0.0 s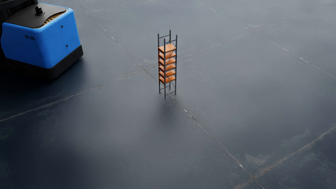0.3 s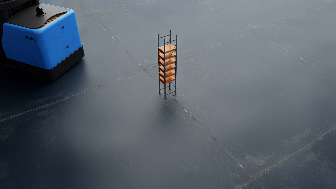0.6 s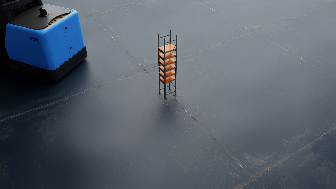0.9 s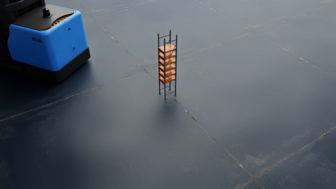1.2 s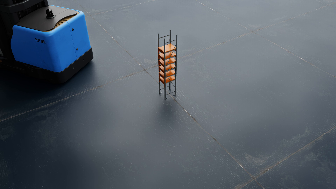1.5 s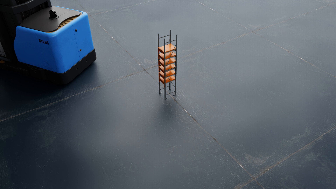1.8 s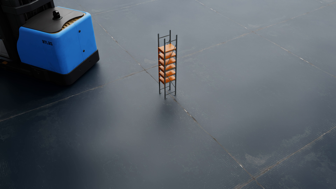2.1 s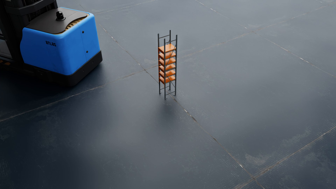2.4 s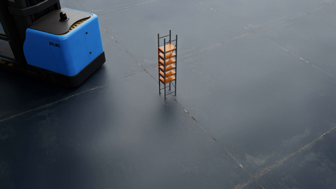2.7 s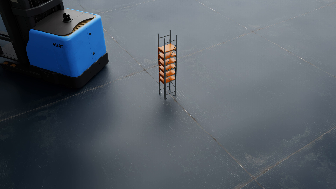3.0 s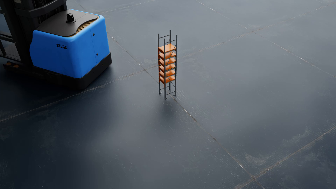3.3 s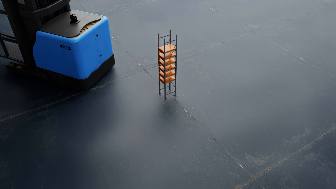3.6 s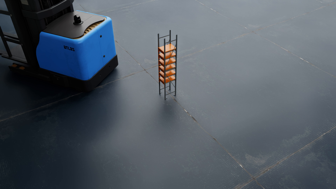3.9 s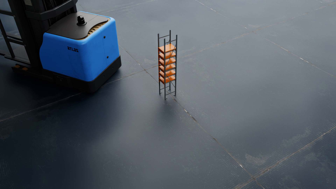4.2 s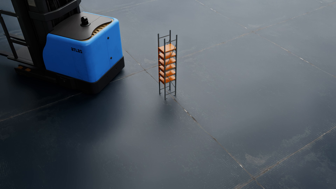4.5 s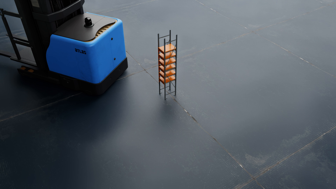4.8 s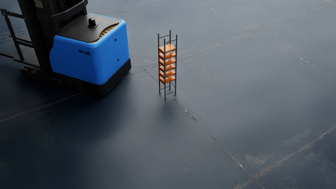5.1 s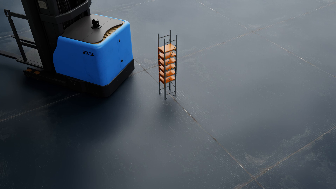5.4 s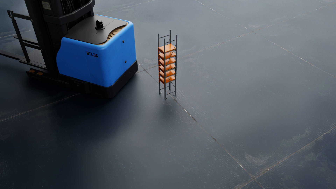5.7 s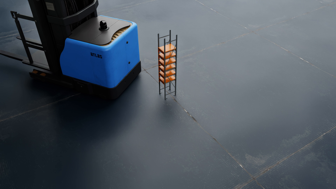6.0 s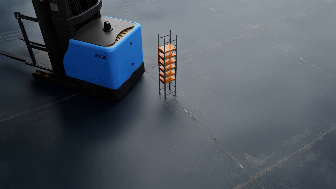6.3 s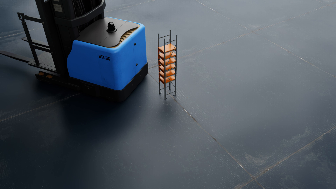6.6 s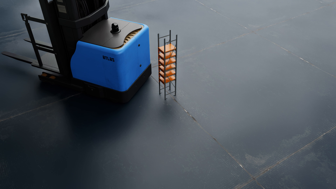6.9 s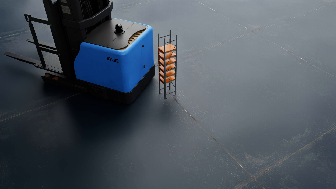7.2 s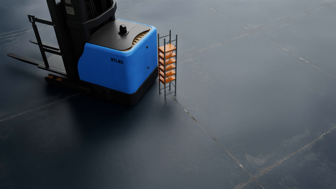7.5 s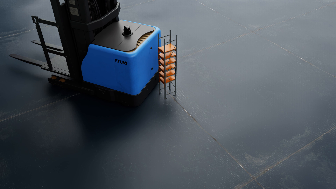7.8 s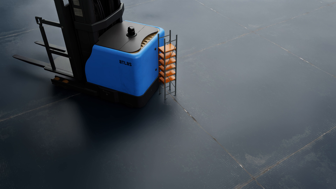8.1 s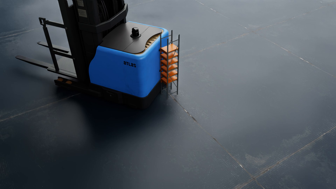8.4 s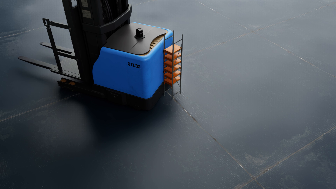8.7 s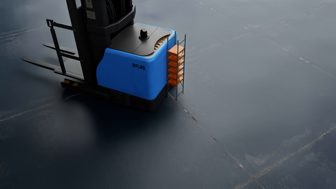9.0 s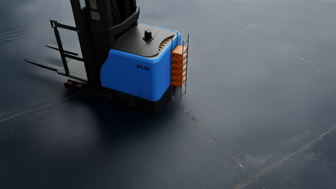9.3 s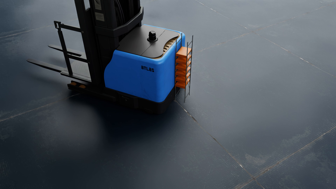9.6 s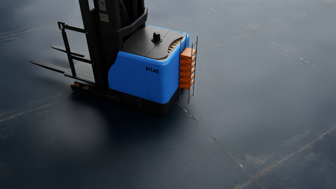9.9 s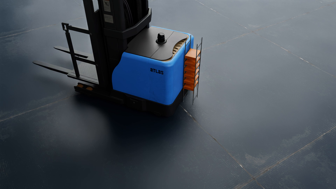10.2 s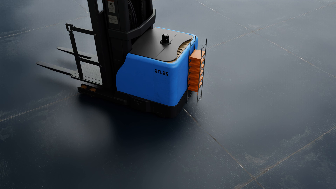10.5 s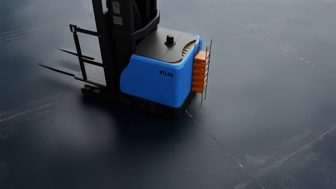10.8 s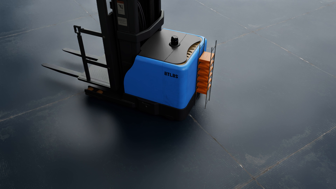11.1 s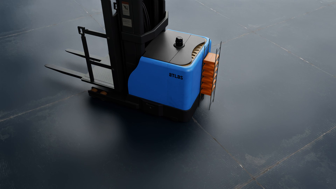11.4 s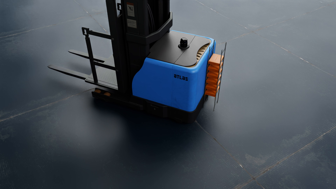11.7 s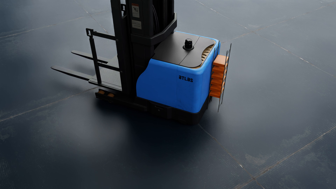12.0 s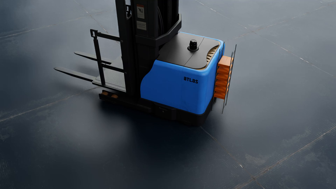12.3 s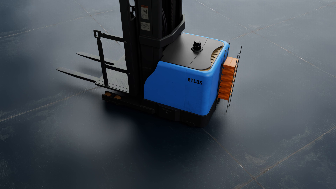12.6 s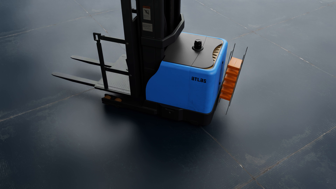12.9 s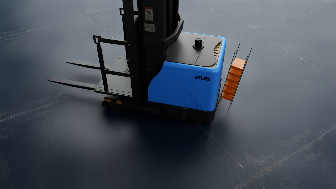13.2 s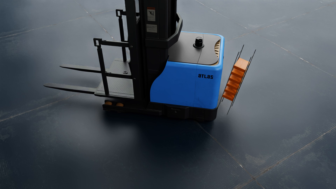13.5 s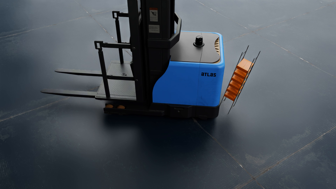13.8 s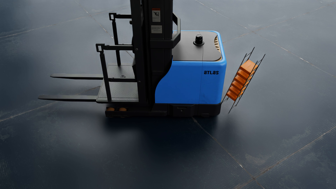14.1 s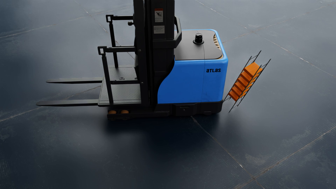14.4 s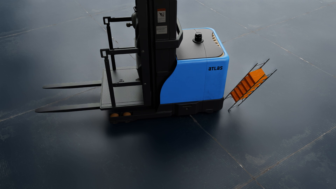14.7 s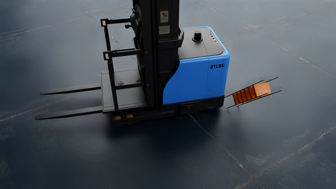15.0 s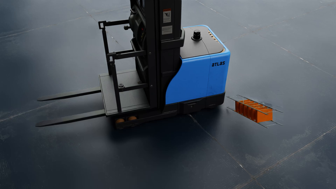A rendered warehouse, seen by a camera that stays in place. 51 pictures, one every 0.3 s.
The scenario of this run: A forklift runs into an object in its way.
